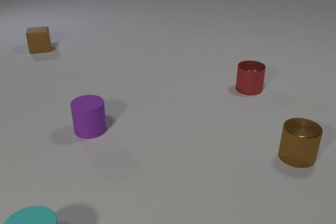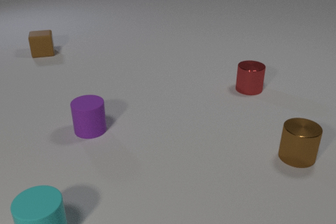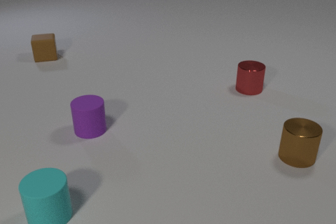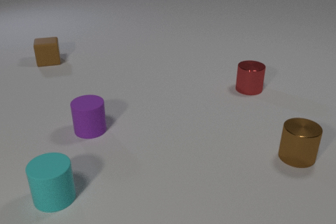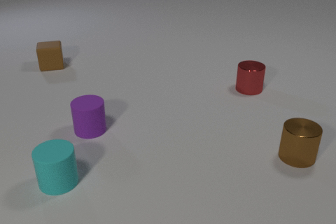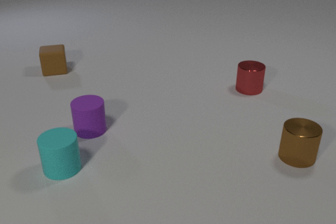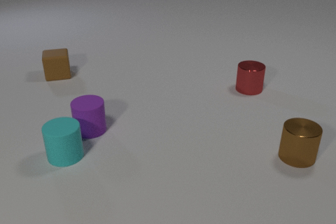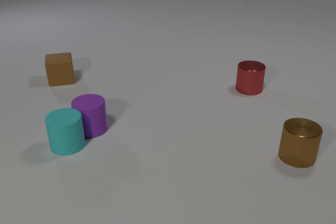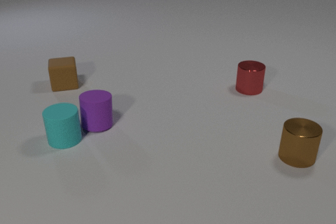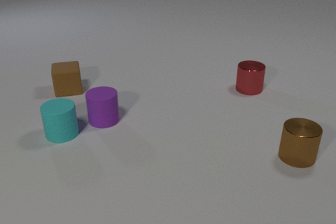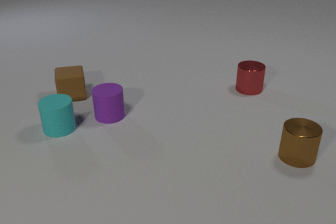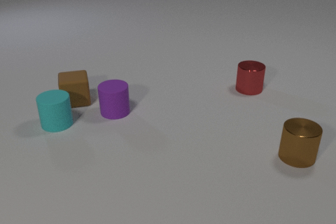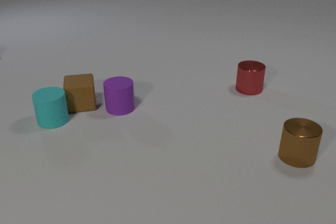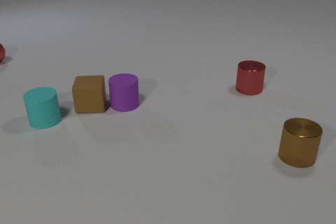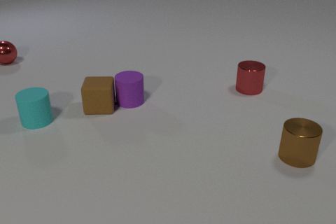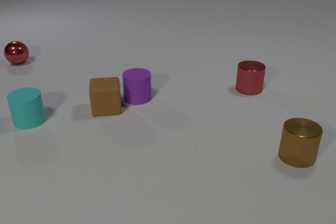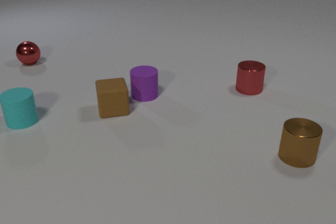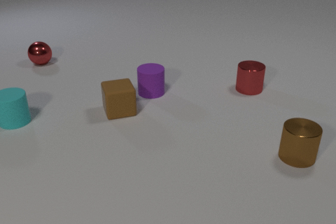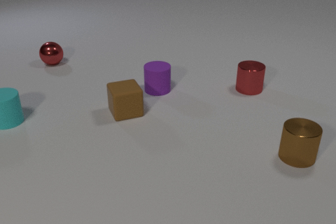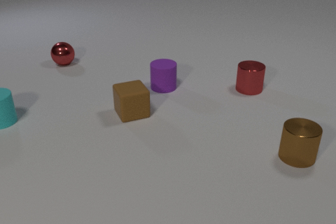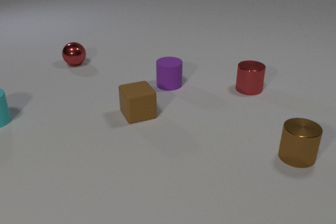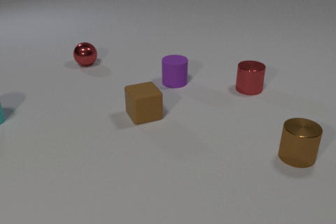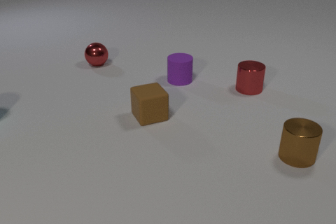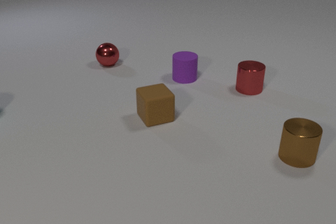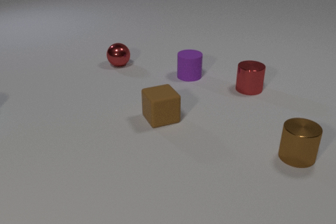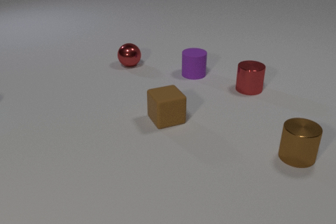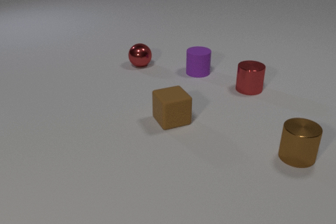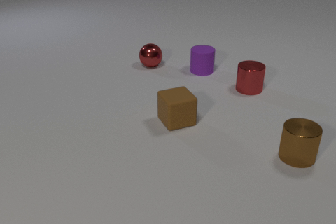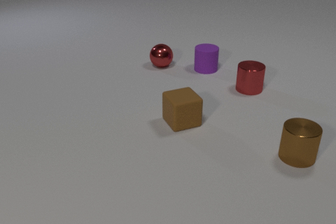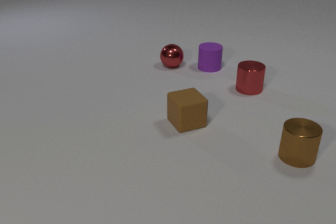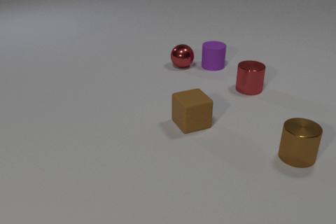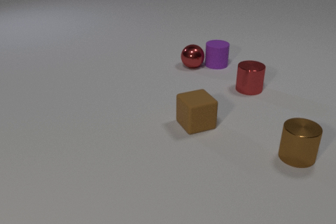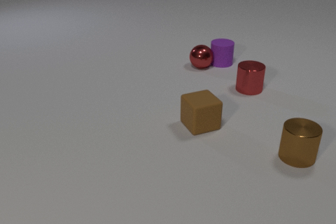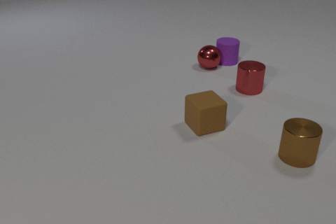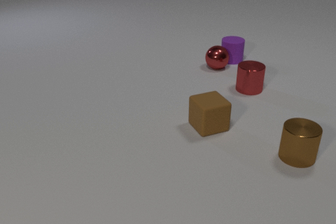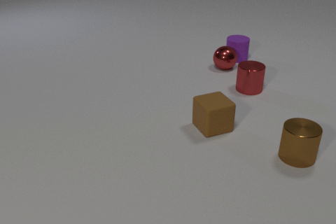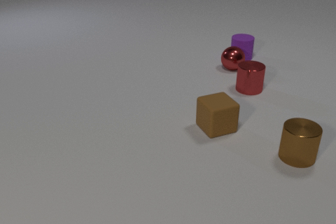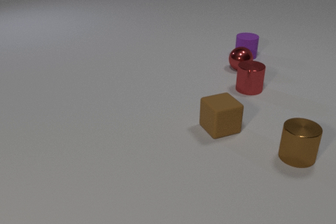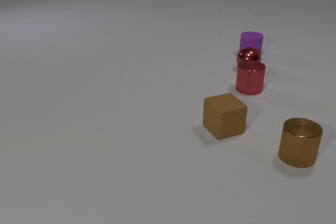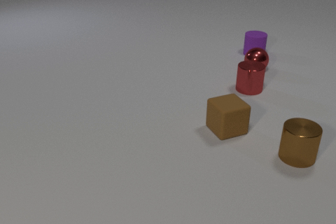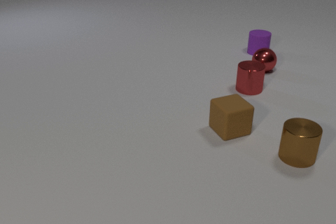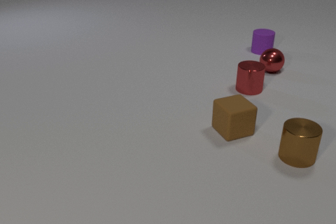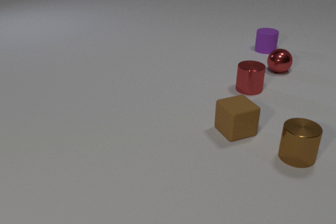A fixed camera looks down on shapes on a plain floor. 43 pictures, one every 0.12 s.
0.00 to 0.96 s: The brown rubber cube slides toward the camera. The cyan rubber cylinder slides away from the camera. The purple rubber cylinder slides away from the camera and to the right. The cyan rubber cylinder and the purple rubber cylinder collide.
0.96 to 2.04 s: The brown rubber cube slides toward the camera and to the right. The cyan rubber cylinder slides away from the camera and to the left. The red metal sphere comes in at the left edge, rolls to the right and toward the camera. The purple rubber cylinder slides away from the camera and to the right. The brown rubber cube and the cyan rubber cylinder collide. The brown rubber cube and the purple rubber cylinder collide.
2.04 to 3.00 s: The brown rubber cube slides to the right and toward the camera. The cyan rubber cylinder slides to the left and away from the camera, leaves at the left edge. The red metal sphere rolls to the right. The purple rubber cylinder slides away from the camera and to the right.
3.00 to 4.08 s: The brown rubber cube slides to the right. The red metal sphere rolls to the right. The purple rubber cylinder slides away from the camera and to the right. The red metal sphere and the purple rubber cylinder collide.
4.08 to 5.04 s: The brown rubber cube slides to the right. The red metal sphere rolls to the right. The purple rubber cylinder slides away from the camera and to the right.
What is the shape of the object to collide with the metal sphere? cylinder.
How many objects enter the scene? 1.
How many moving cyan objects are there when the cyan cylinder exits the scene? 0.
